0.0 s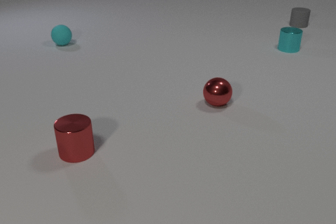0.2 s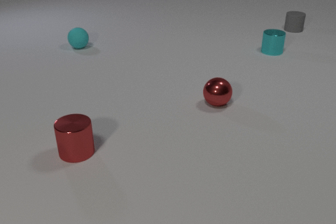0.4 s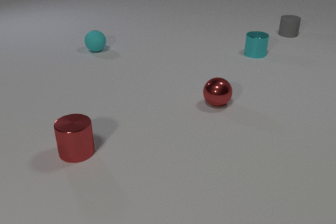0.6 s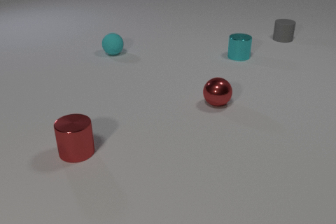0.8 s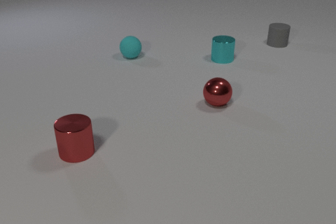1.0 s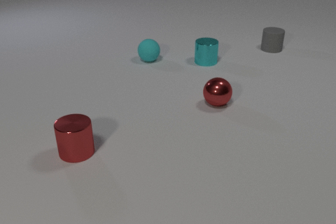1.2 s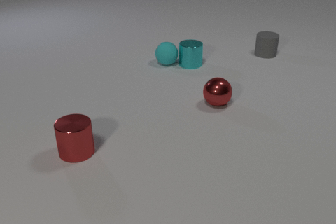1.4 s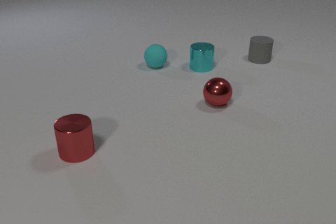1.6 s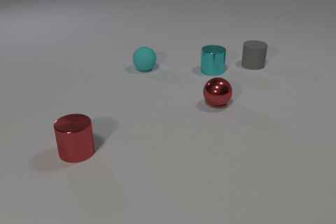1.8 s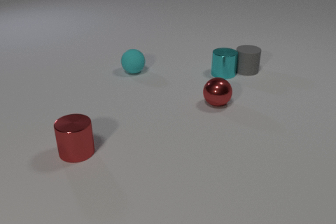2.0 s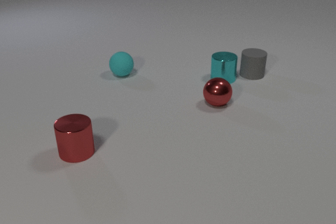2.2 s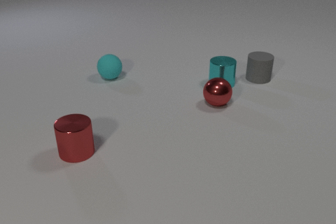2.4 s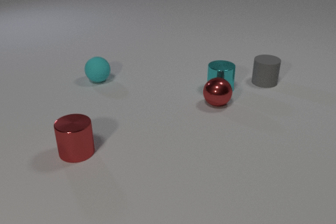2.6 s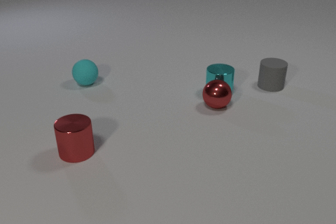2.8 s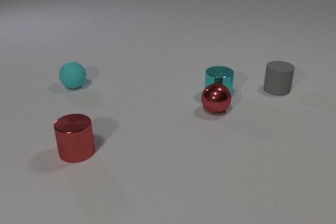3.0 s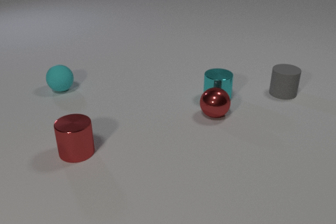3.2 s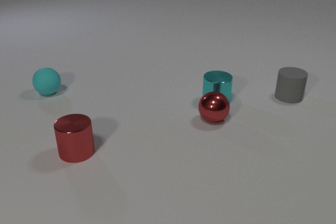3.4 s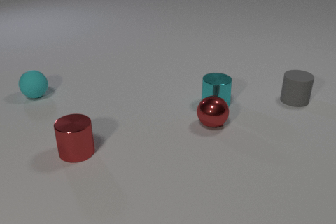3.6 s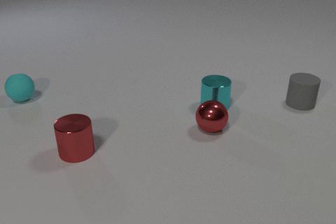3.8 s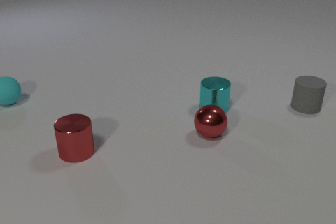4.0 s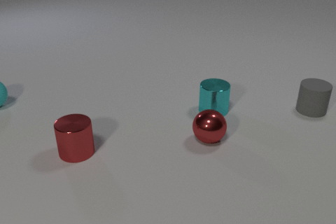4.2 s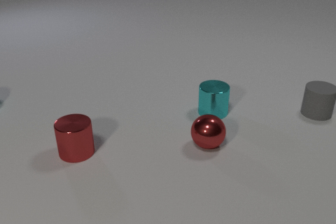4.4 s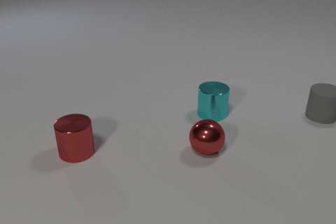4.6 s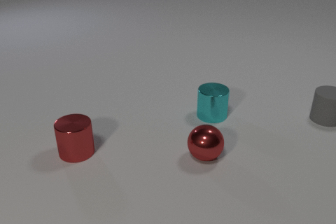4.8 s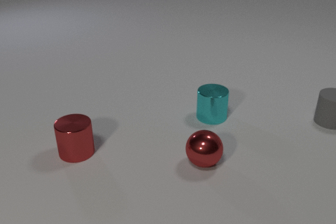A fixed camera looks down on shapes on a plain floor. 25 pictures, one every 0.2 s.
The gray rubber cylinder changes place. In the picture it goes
toward the camera.
The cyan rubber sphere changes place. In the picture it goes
toward the camera.
0.0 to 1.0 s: The cyan metal cylinder slides to the left and toward the camera. The cyan rubber sphere rolls to the right and toward the camera. The gray rubber cylinder slides toward the camera.
1.0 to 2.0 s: The cyan metal cylinder slides toward the camera and to the right. The cyan rubber sphere rolls toward the camera and to the left. The gray rubber cylinder slides toward the camera. The cyan metal cylinder and the cyan rubber sphere collide. The cyan metal cylinder and the gray rubber cylinder collide.
2.0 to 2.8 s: The cyan metal cylinder slides toward the camera. The cyan rubber sphere rolls to the left and toward the camera. The gray rubber cylinder slides toward the camera and to the right. The red metal sphere rolls toward the camera. The cyan metal cylinder and the red metal sphere collide.
2.8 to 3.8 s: The cyan metal cylinder slides toward the camera. The cyan rubber sphere rolls to the left. The gray rubber cylinder slides toward the camera and to the right. The red metal sphere rolls toward the camera.
3.8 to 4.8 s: The cyan metal cylinder slides toward the camera. The cyan rubber sphere rolls to the left, leaves at the left edge. The gray rubber cylinder slides to the right and toward the camera. The red metal sphere rolls toward the camera.
Are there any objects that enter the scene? no.
What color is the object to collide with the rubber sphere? cyan.
What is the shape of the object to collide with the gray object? cylinder.
